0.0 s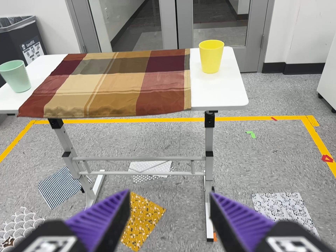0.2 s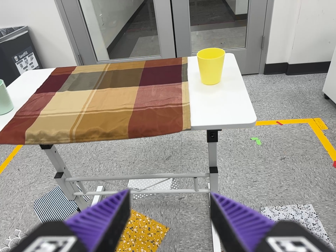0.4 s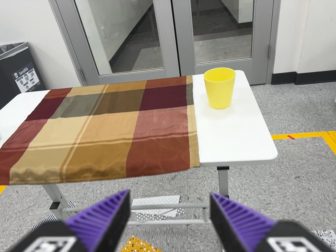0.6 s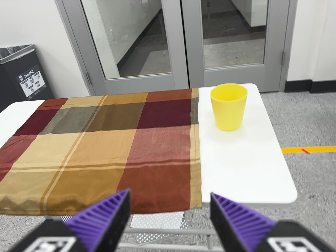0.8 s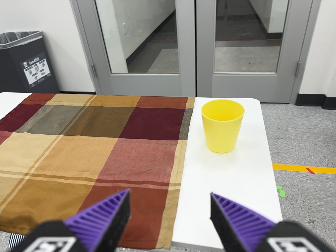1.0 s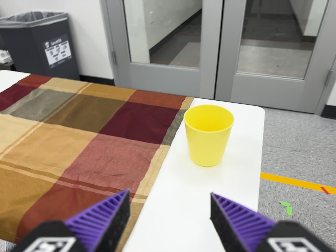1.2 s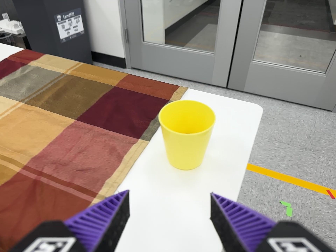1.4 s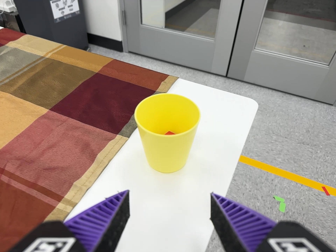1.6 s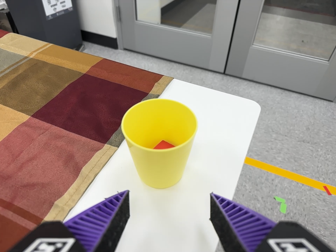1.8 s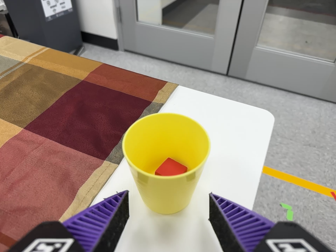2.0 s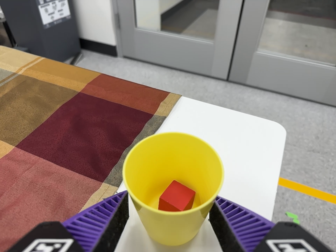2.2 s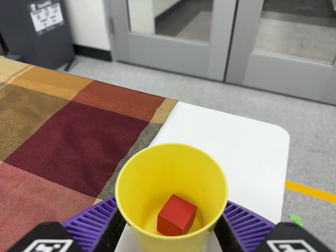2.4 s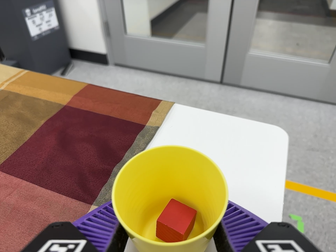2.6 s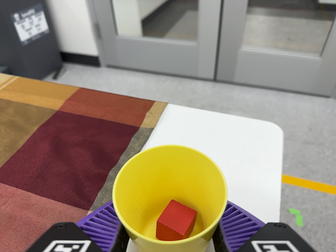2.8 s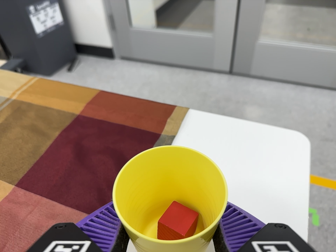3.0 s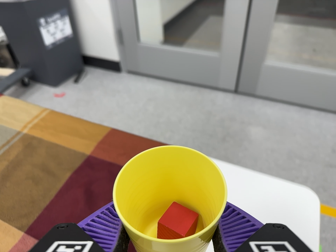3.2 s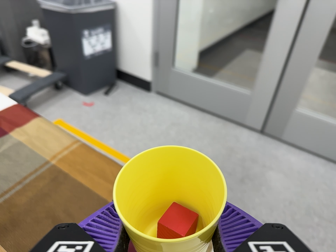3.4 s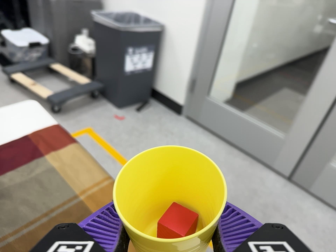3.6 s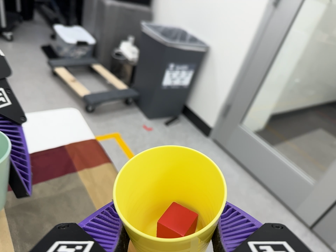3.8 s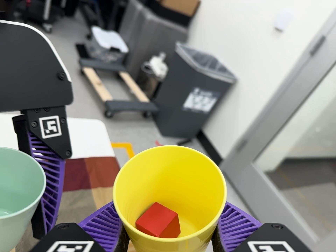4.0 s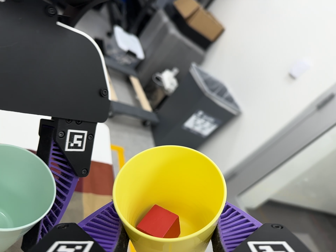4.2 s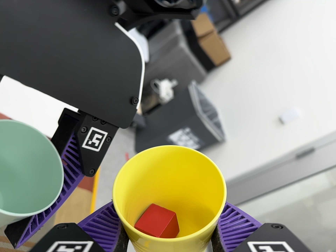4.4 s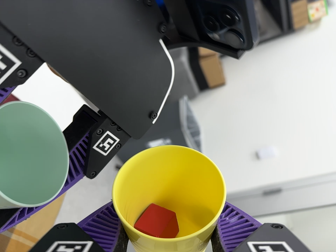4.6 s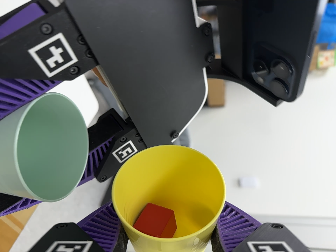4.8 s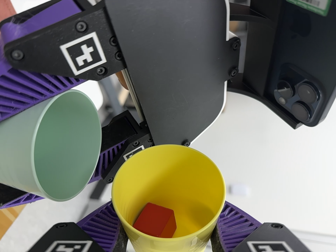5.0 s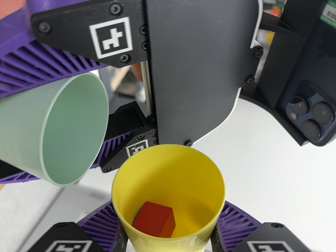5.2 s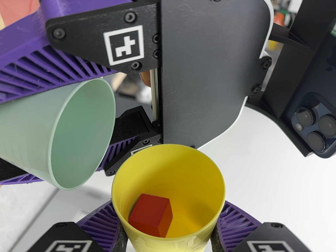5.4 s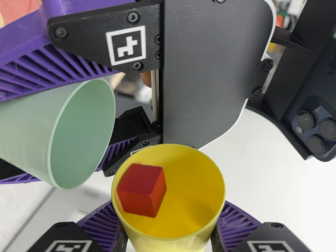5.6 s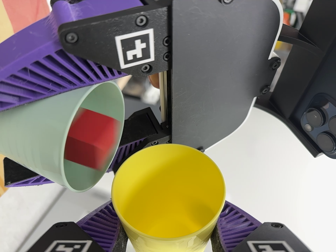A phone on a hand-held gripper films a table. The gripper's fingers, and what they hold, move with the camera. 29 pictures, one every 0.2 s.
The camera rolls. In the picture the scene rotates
clockwise.
0.0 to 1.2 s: The camera pans to its left by about 15 degrees. It travels forward, toward the top of its view and to its right, about 50 cm, so what stands in front looms larger. It rolls about its line of sight by about 15 degrees, and the scene rotates clockwise.
1.2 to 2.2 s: The camera travels forward and toward the top of its view, about 16 cm, so what stands in front looms larger.
2.2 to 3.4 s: The scene slides to the right, as the camera pans about 10 degrees to its left. It travels toward the top of its view, about 22 cm, so close, fixed things drift downward. It rolls about its line of sight by about 20 degrees, and the scene rotates clockwise.
3.4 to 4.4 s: The camera travels to its left and toward the top of its view, about 20 cm, so close, fixed things drift to the right. Its aim tips toward the top of its view by about 10 degrees, and the scene shifts downward. It rolls about its line of sight by about 70 degrees, and the scene rotates clockwise.
4.4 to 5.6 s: The camera travels to its left, about 7 cm. It rolls about its line of sight by about 30 degrees, and the scene rotates clockwise.
The film runs forward here.
